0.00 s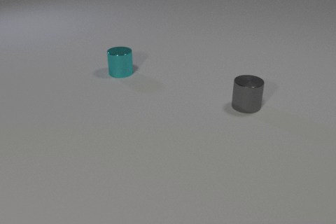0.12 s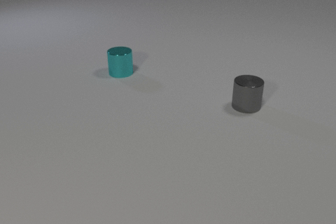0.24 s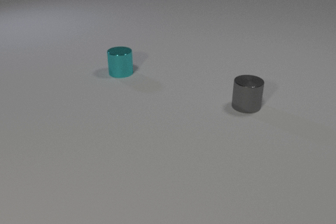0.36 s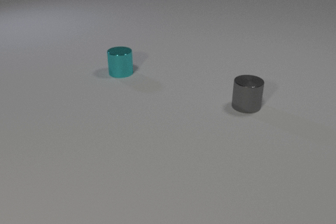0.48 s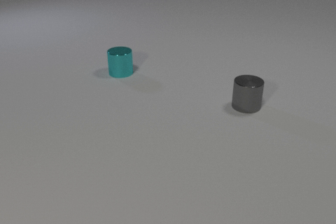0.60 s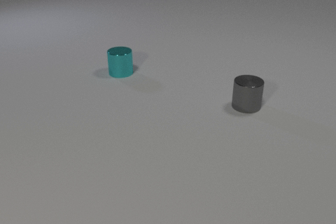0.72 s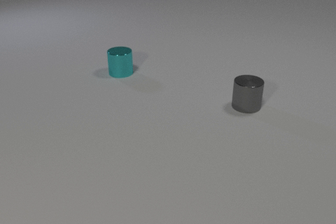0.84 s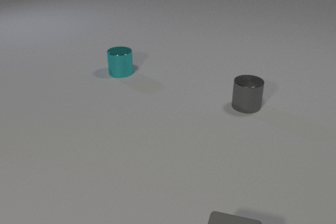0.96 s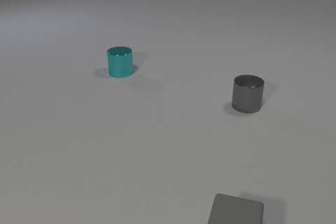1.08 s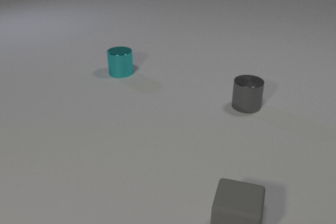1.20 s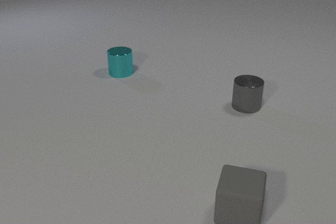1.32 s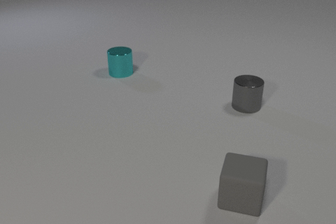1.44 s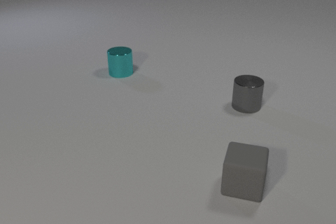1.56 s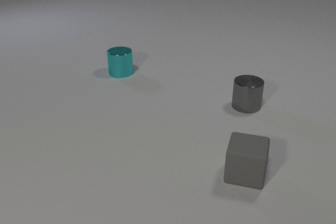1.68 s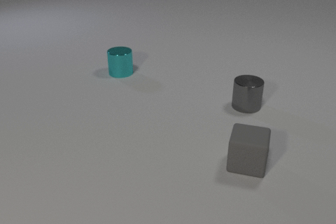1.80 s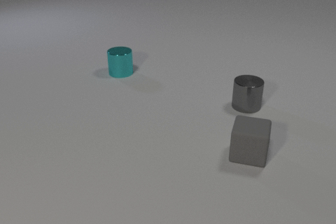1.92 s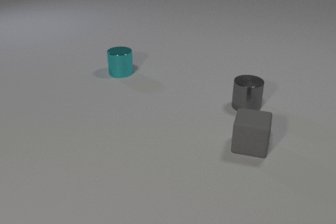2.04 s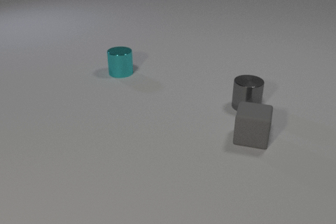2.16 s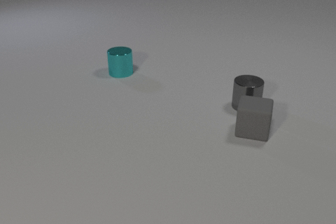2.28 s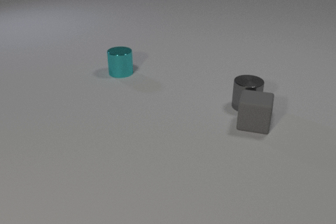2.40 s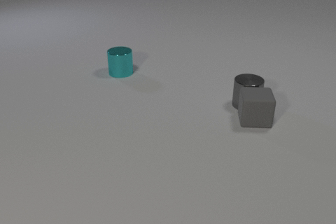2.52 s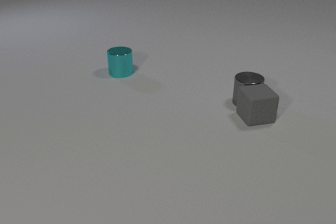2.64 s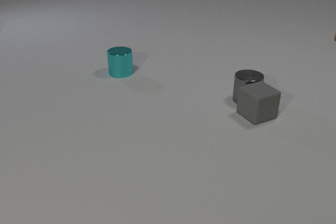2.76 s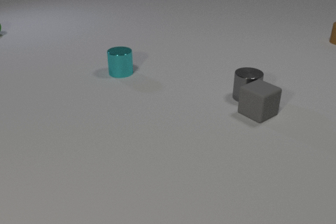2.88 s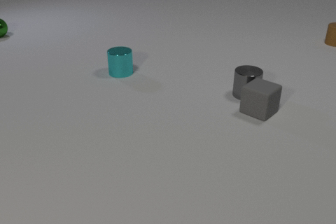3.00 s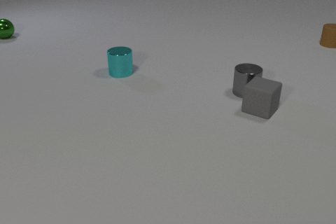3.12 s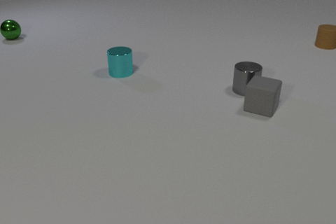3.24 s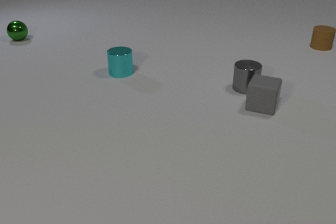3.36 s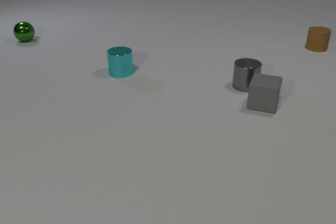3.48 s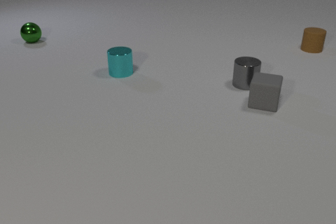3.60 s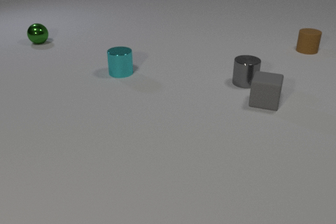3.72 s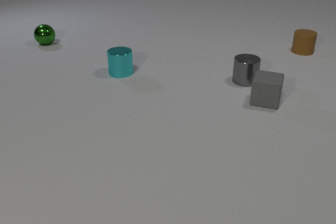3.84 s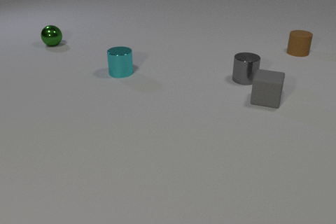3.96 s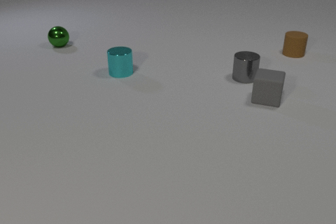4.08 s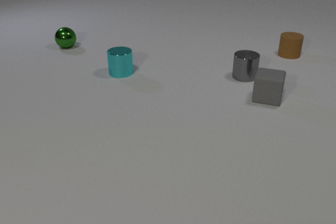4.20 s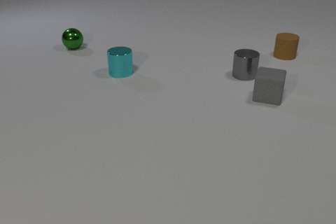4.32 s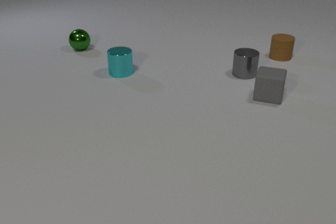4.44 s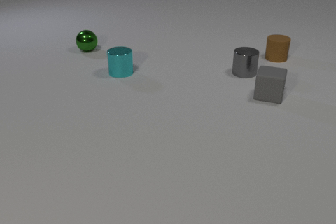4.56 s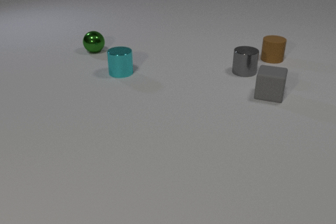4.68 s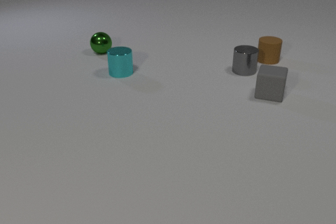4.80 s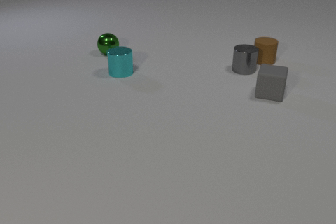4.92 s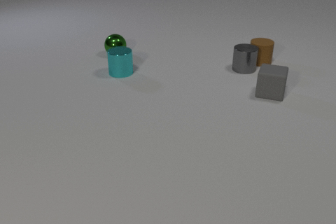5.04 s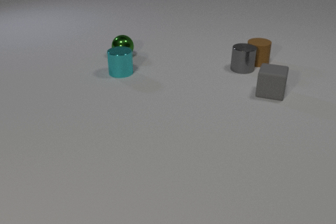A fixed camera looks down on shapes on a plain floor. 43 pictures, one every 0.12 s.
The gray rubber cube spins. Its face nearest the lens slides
to the right.
The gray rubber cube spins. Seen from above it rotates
counterclockwise.
0.00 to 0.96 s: The gray rubber cube comes in at the bottom edge, slides away from the camera.
0.96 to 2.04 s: The gray rubber cube slides away from the camera.
2.04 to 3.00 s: The gray rubber cube slides away from the camera, spins so that its near face slides to the right, counterclockwise seen from above. The gray metal cylinder slides away from the camera. The brown rubber cylinder comes in at the right edge, slides toward the camera and to the left. The green metal sphere comes in at the left edge, rolls toward the camera and to the right. The gray rubber cube and the gray metal cylinder collide.
3.00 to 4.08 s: The gray rubber cube slides away from the camera. The gray metal cylinder slides away from the camera. The brown rubber cylinder slides toward the camera and to the left. The green metal sphere rolls to the right and toward the camera.
4.08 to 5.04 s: The gray rubber cube slides away from the camera. The gray metal cylinder slides away from the camera. The brown rubber cylinder slides to the left and toward the camera. The green metal sphere rolls to the right and toward the camera. The gray metal cylinder and the brown rubber cylinder collide.
How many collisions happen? 2.
What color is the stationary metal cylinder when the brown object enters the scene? cyan.
What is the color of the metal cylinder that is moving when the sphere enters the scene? gray.
